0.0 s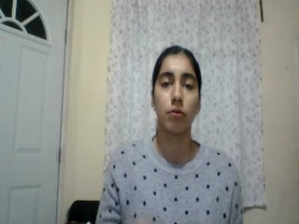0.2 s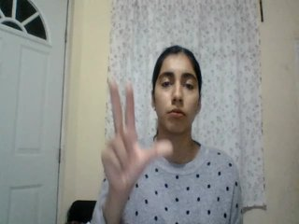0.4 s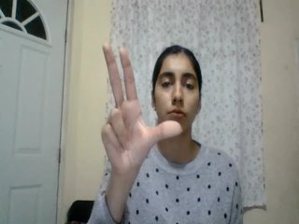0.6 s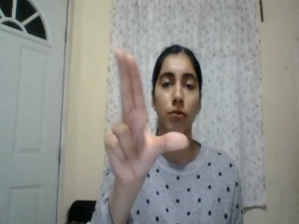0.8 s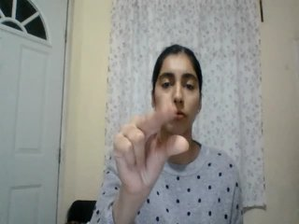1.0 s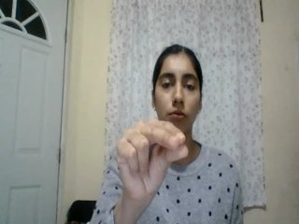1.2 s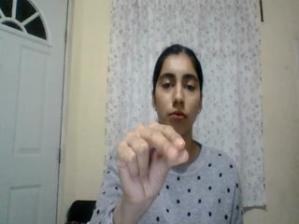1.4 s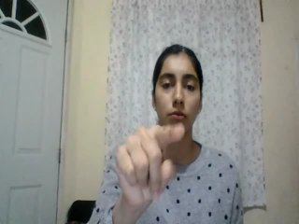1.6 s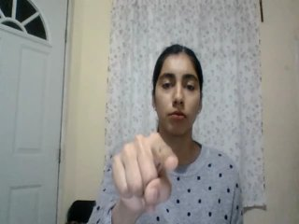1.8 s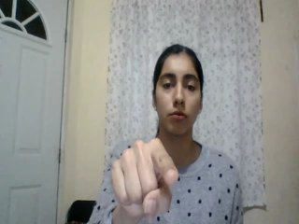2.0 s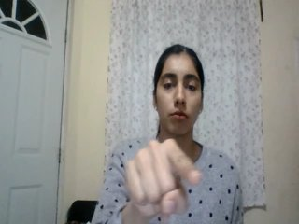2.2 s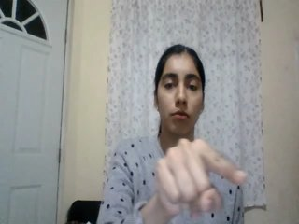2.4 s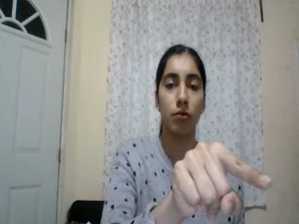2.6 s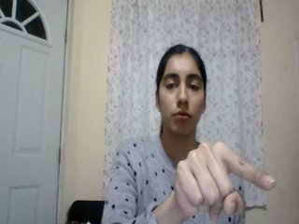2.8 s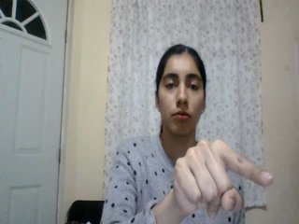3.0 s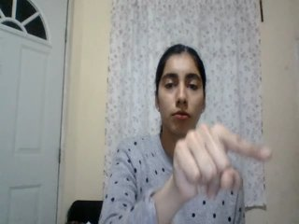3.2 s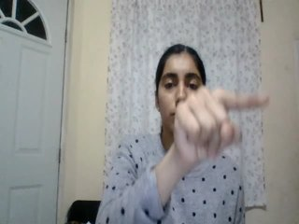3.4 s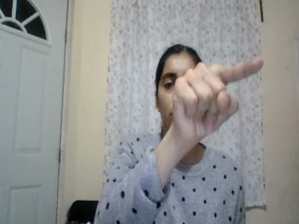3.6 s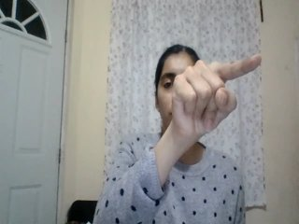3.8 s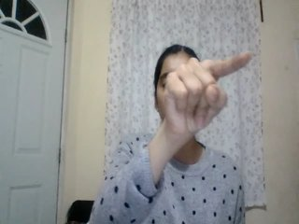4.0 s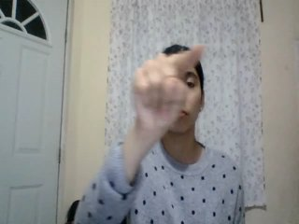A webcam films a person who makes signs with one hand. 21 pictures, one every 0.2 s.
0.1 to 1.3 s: Zoom out.
1.4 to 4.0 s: Pointing with one finger.
